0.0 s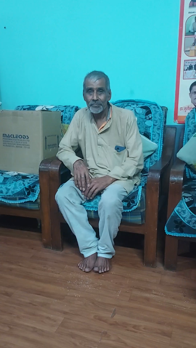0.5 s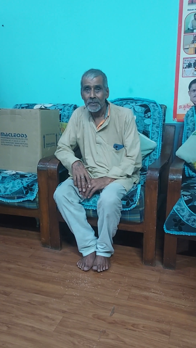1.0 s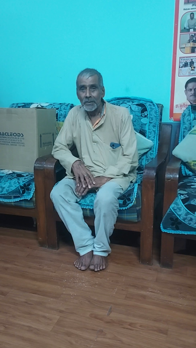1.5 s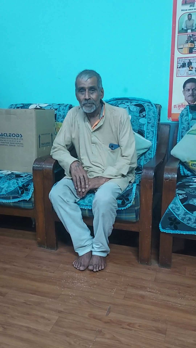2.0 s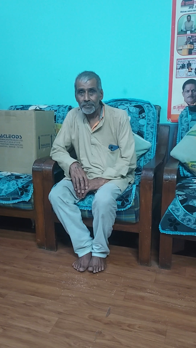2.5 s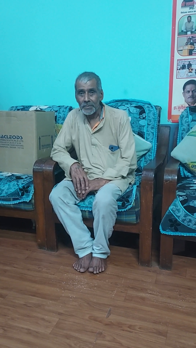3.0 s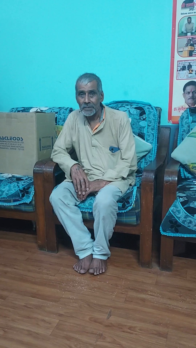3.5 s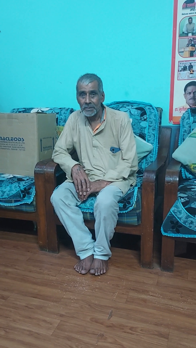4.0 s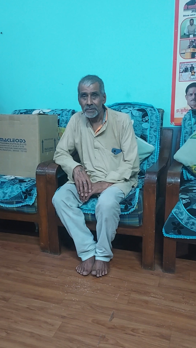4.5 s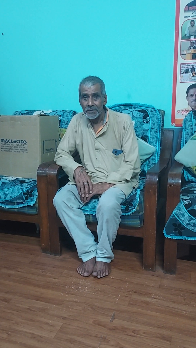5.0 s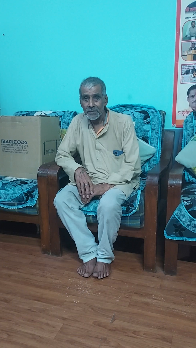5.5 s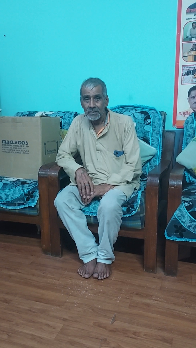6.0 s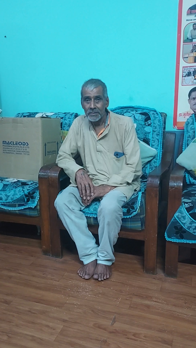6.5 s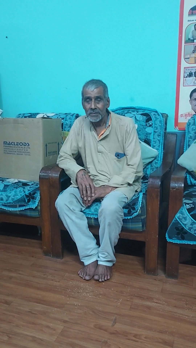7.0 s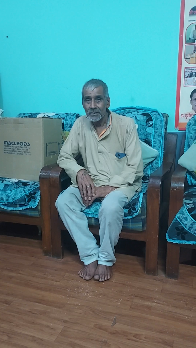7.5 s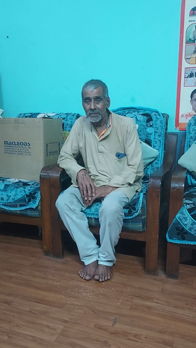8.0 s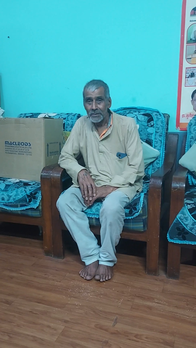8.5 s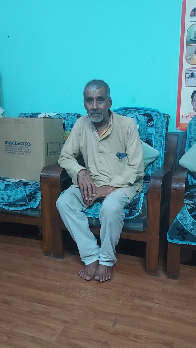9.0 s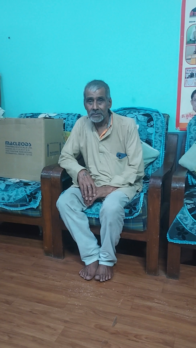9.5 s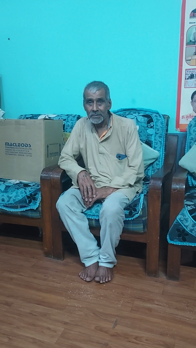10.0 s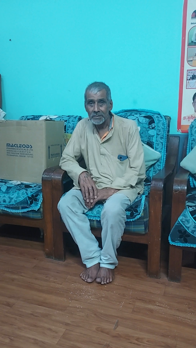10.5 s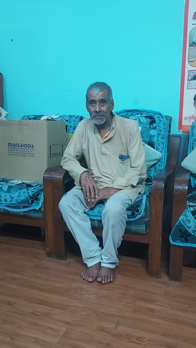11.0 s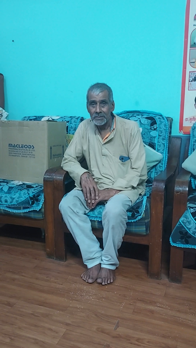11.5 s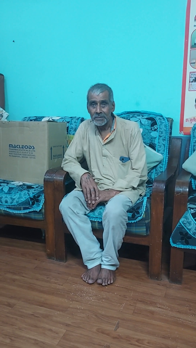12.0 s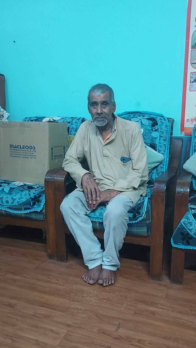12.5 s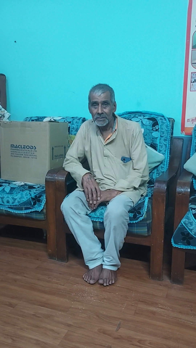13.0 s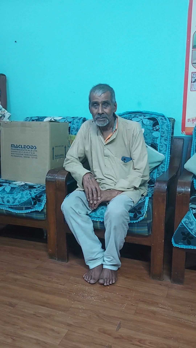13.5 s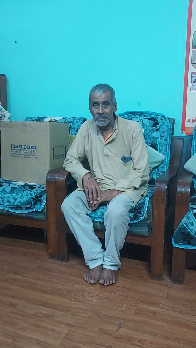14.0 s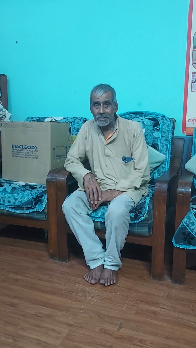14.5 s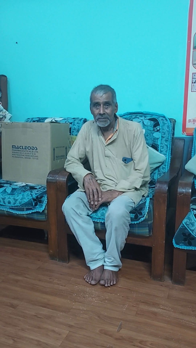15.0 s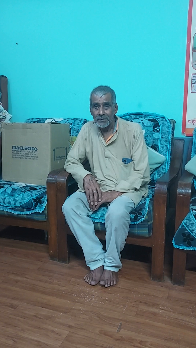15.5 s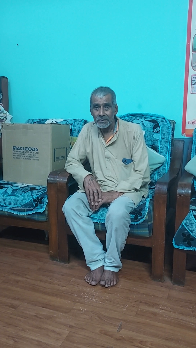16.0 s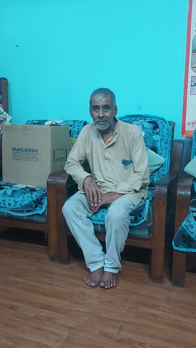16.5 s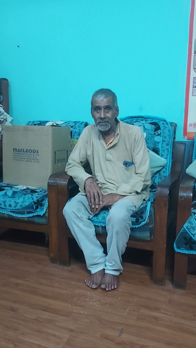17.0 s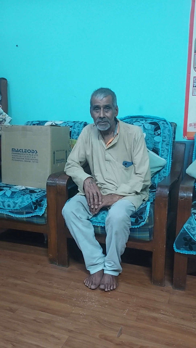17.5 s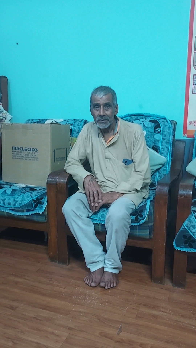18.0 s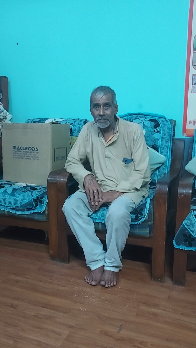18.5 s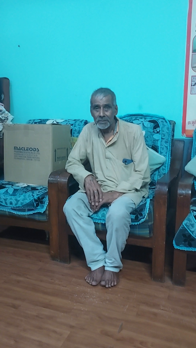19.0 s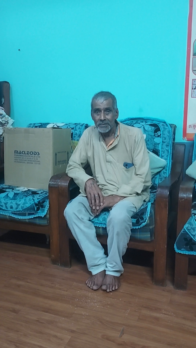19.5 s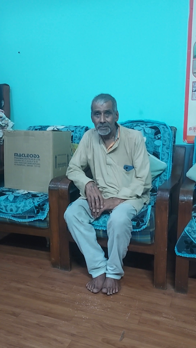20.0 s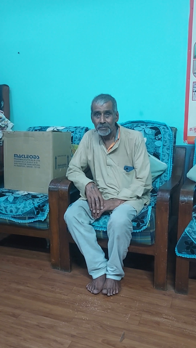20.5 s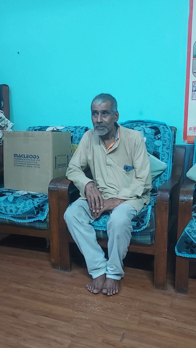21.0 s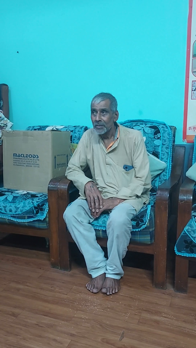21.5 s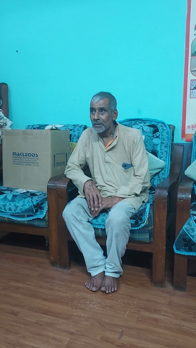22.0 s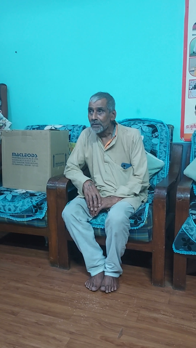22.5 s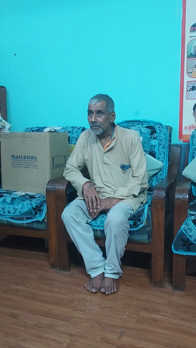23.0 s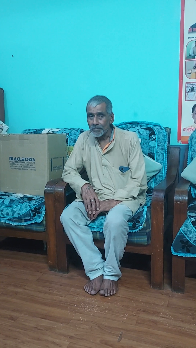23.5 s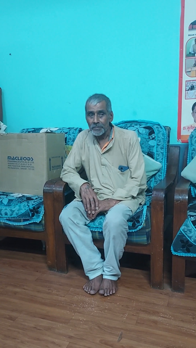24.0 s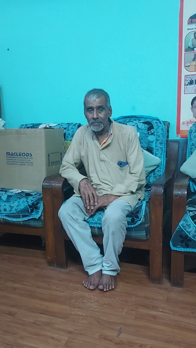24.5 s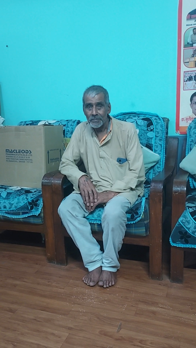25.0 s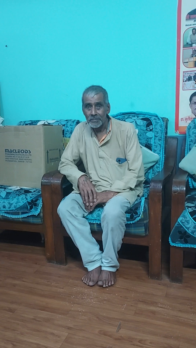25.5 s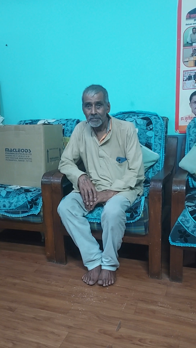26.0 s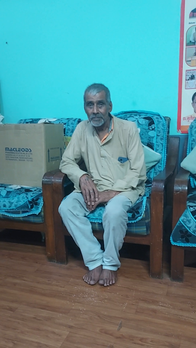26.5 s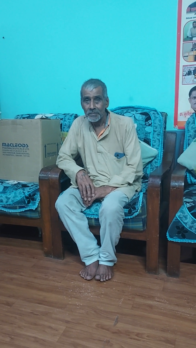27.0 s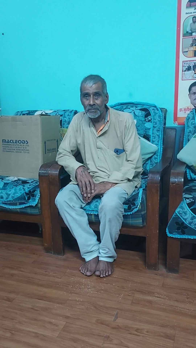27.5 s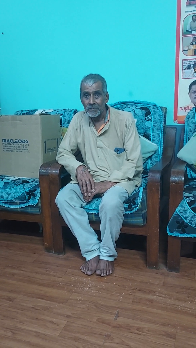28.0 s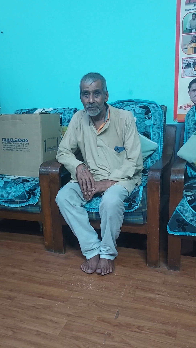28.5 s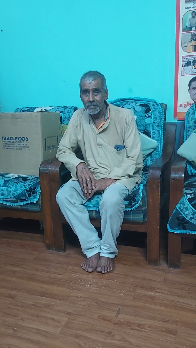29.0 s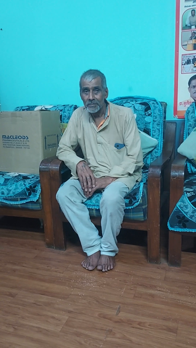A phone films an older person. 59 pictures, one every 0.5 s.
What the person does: Sitting.
